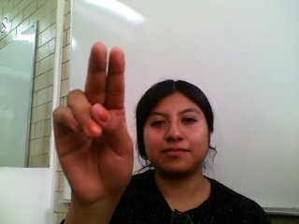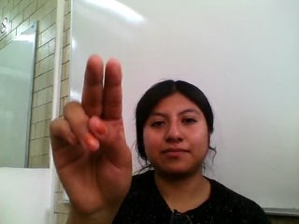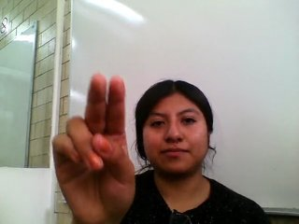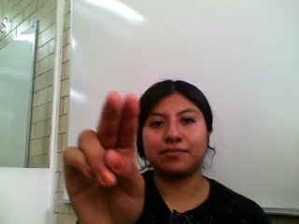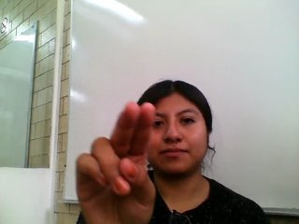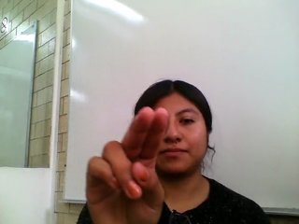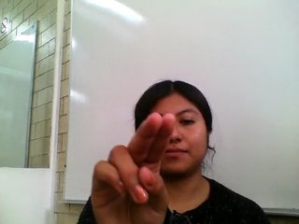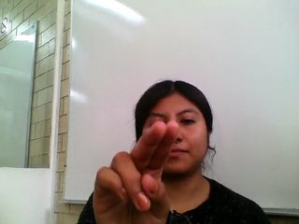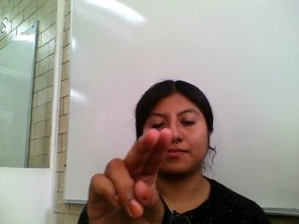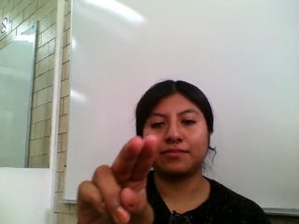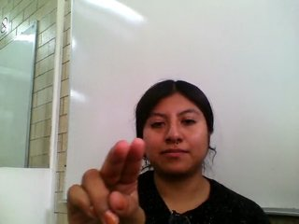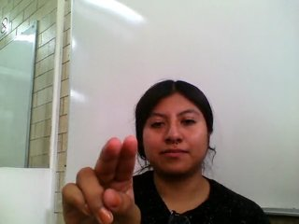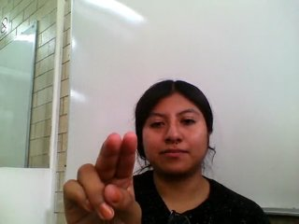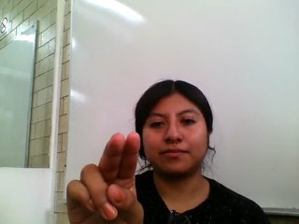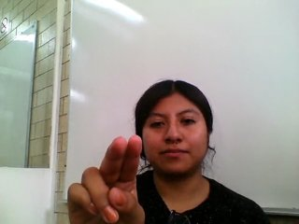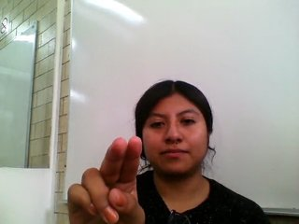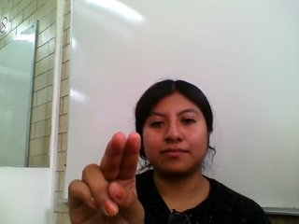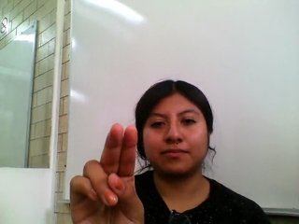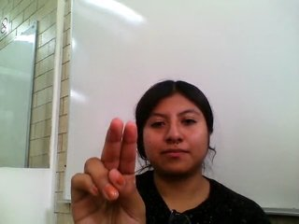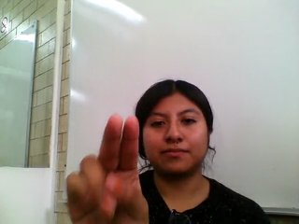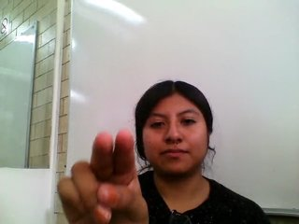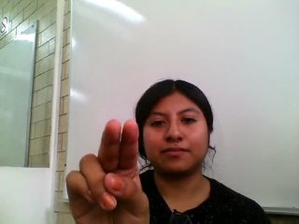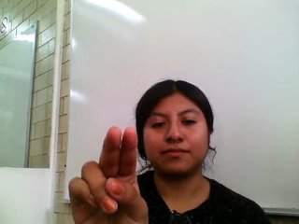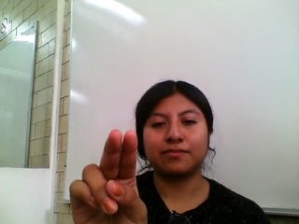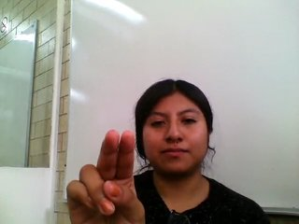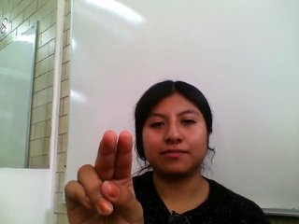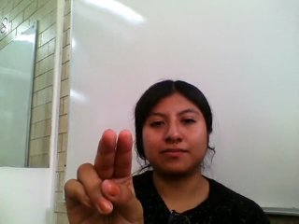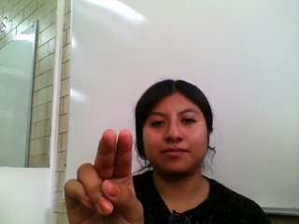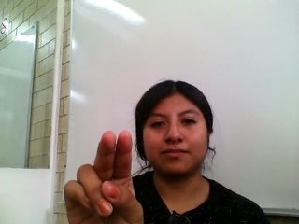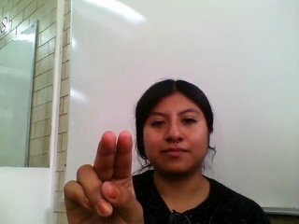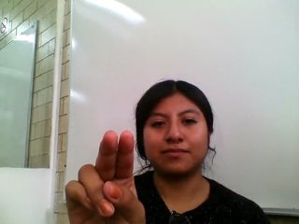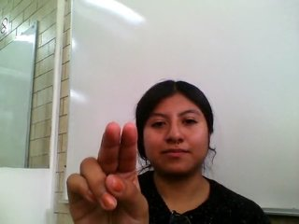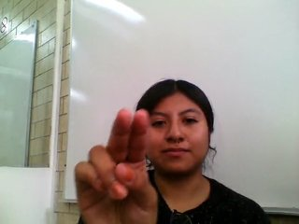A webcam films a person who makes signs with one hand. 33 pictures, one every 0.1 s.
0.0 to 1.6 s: Pointing with two fingers.
1.7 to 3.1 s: Click with two fingers.
